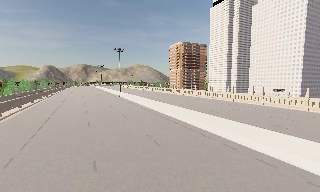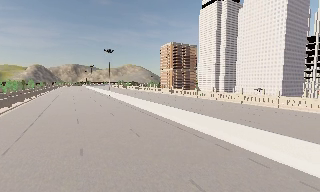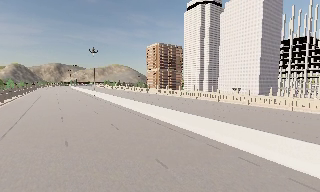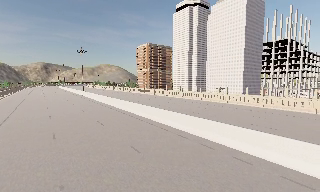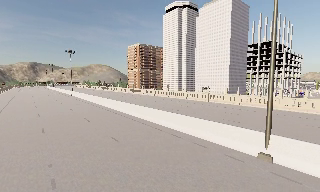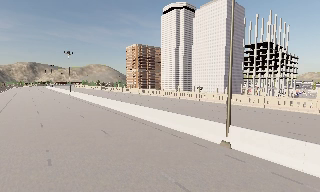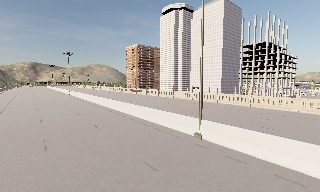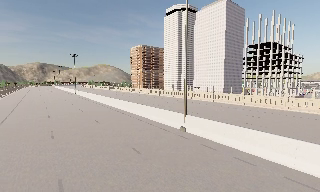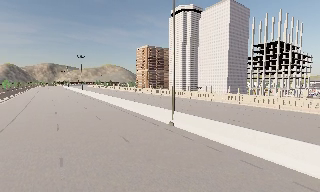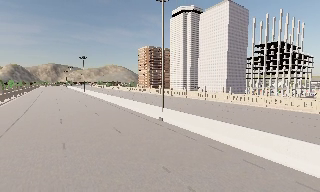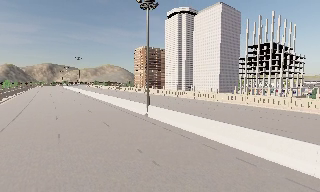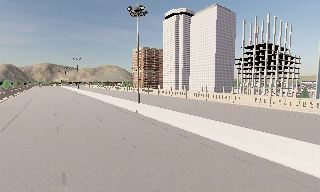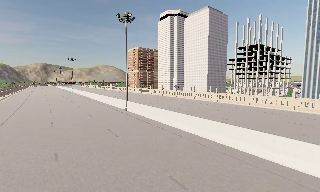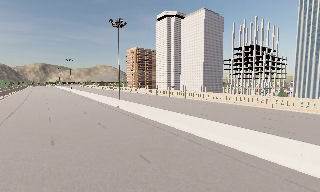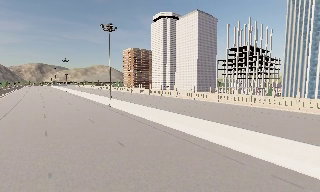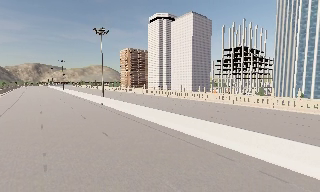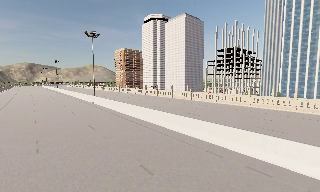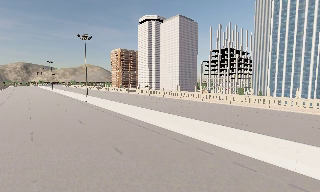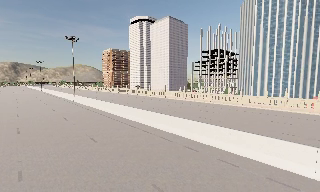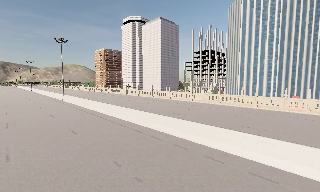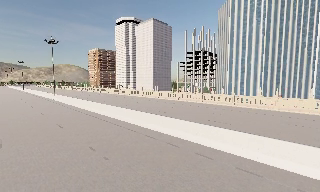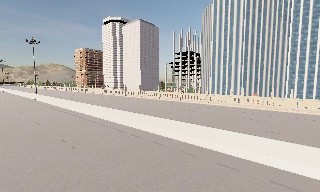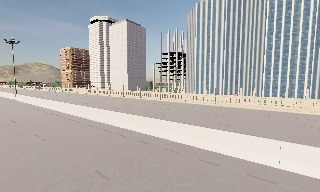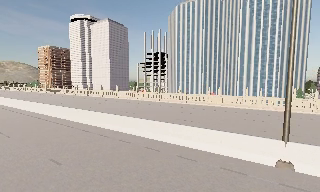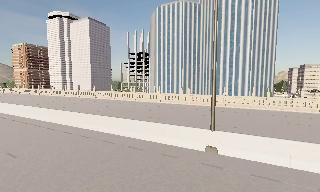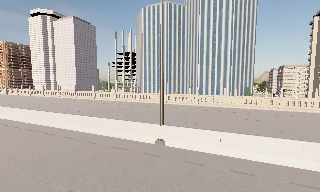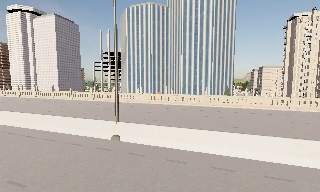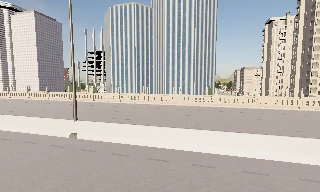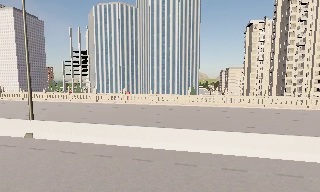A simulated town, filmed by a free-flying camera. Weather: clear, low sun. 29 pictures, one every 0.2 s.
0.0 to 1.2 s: The scene slides to the left, as the camera pans about 15 degrees to its right. It travels backward and to its right, about 11 m, so what stands in front gets smaller.
1.2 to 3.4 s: The camera travels backward and to its right, about 25 m, so what stands in front gets smaller.
3.4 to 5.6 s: The camera pans to its right, which is clockwise from overhead, by about 40 degrees. It travels to its right and backward, about 25 m, so close, fixed things drift to the left.
The film runs forward here.
